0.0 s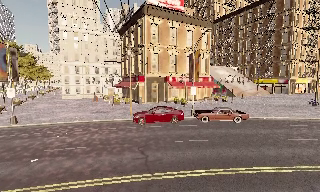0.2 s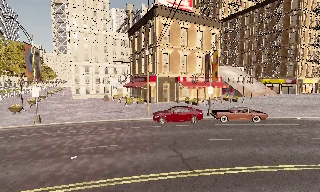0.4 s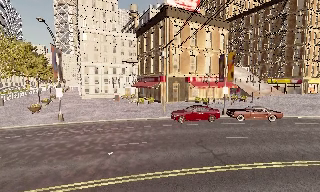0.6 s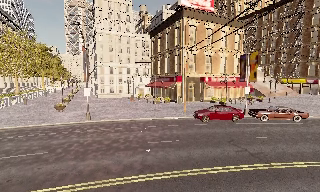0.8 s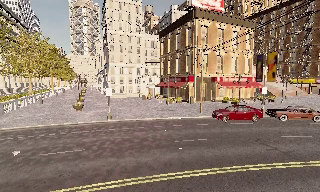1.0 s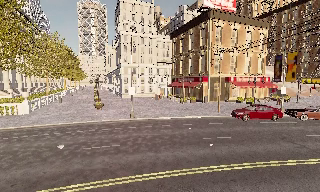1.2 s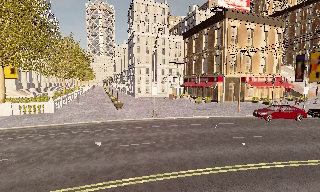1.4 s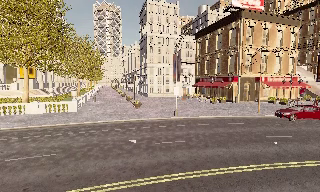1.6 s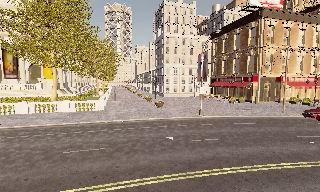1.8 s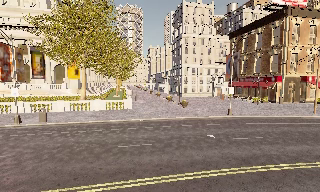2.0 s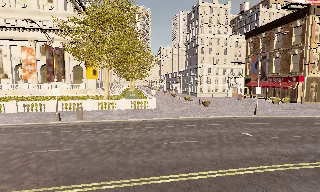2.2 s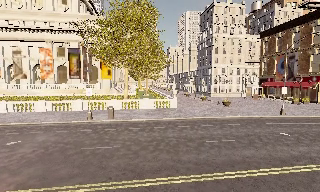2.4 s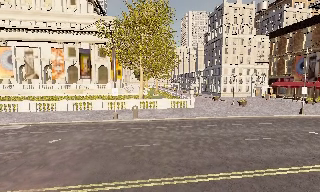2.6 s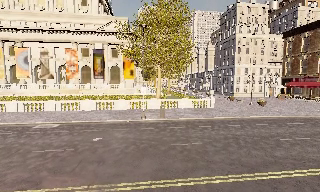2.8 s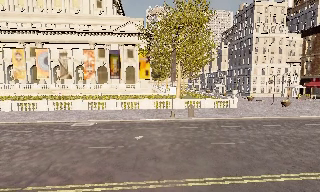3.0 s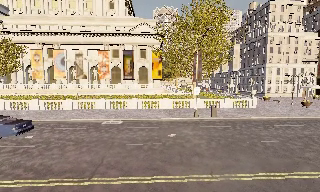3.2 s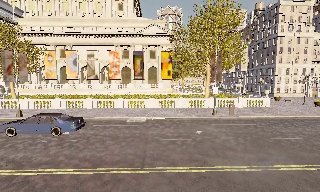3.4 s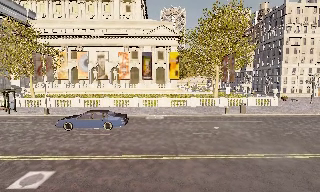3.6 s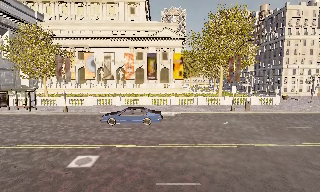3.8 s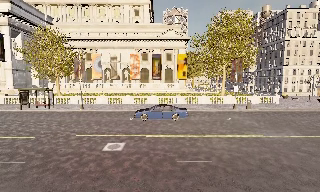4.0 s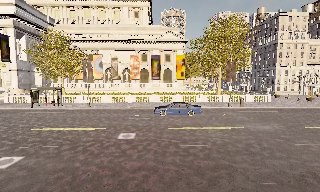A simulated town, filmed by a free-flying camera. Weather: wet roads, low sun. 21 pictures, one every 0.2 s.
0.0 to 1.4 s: The camera travels to its left, about 12 m, so close, fixed things drift to the right.
1.4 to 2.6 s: The camera pans to its left, which is counterclockwise from overhead, by about 10 degrees. It travels to its left, about 13 m, so close, fixed things drift to the right.
2.6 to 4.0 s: The camera travels to its left and backward, about 13 m, so close, fixed things drift to the right.
The film runs backward here.
